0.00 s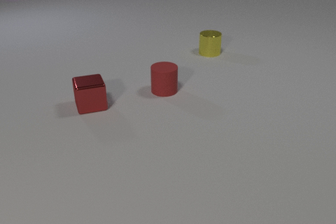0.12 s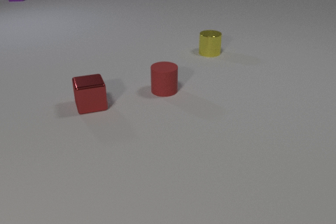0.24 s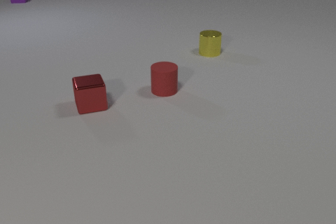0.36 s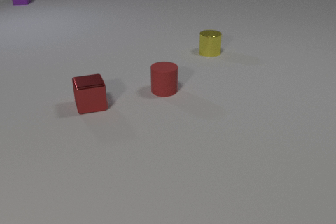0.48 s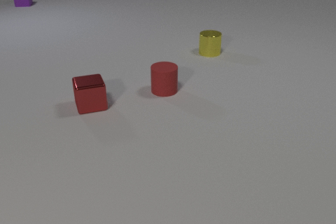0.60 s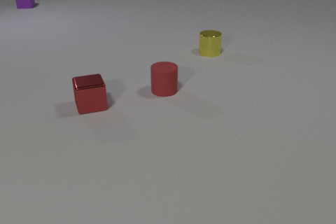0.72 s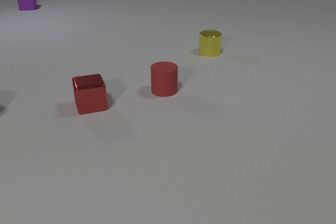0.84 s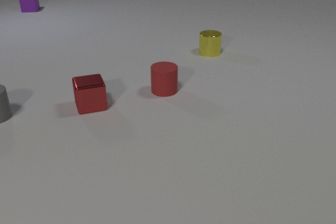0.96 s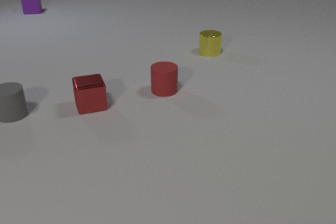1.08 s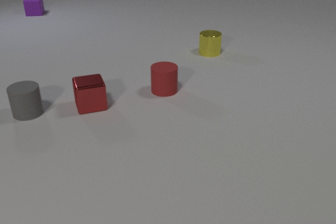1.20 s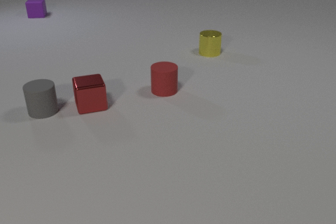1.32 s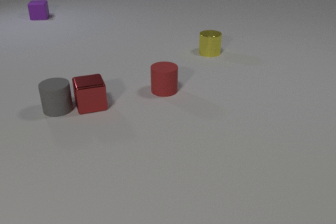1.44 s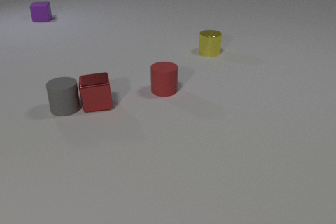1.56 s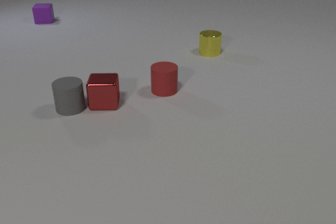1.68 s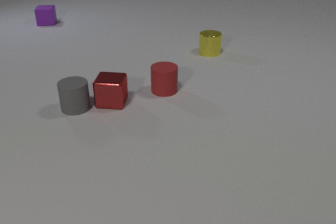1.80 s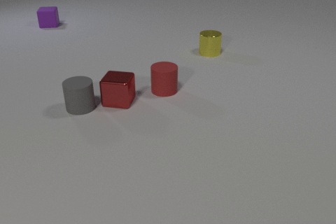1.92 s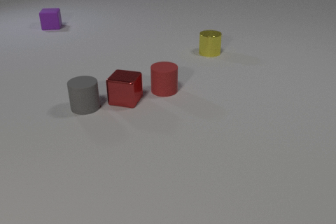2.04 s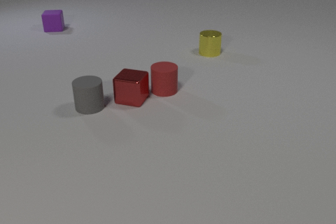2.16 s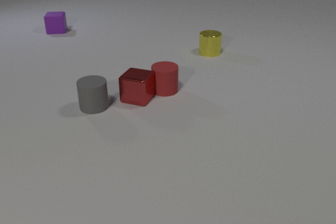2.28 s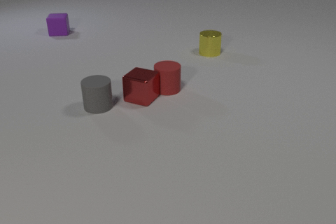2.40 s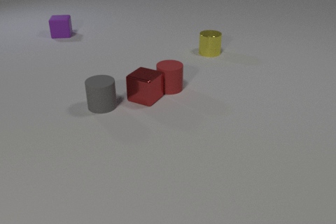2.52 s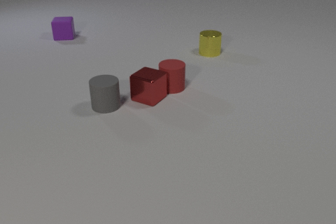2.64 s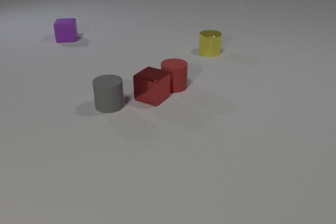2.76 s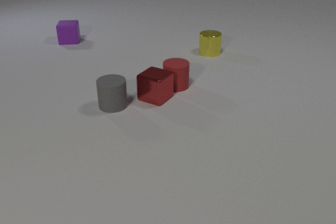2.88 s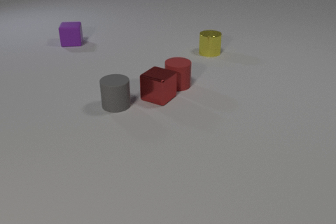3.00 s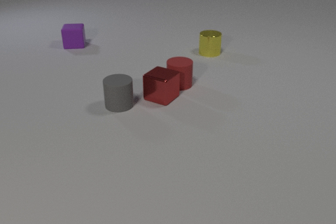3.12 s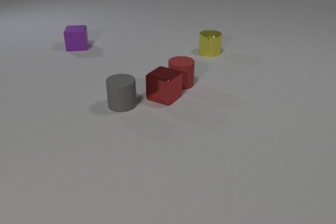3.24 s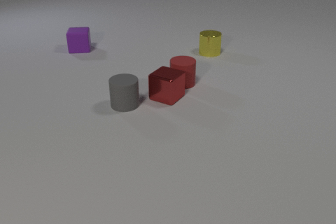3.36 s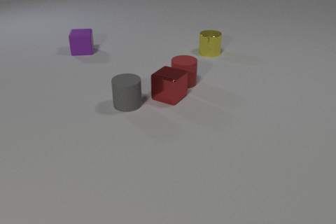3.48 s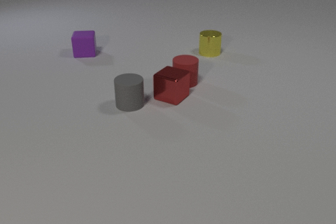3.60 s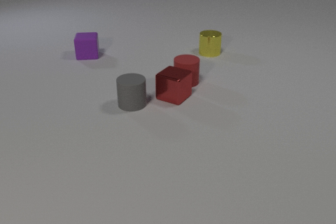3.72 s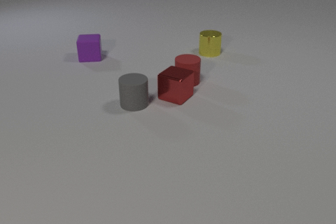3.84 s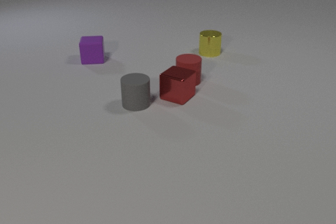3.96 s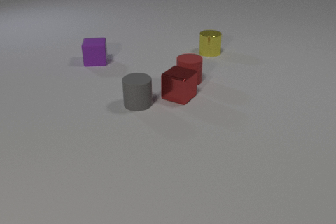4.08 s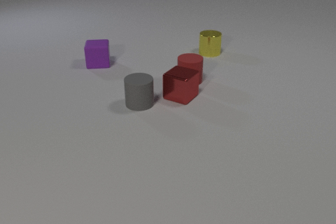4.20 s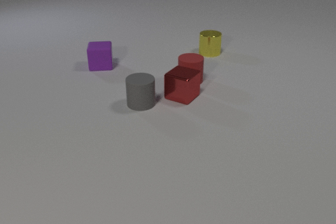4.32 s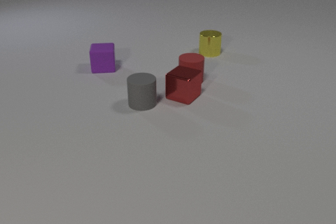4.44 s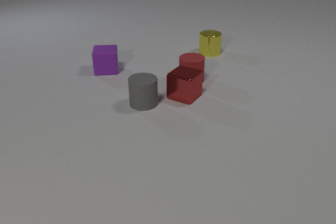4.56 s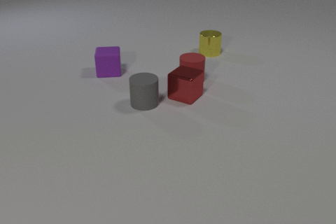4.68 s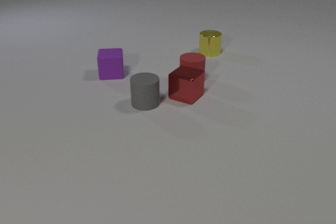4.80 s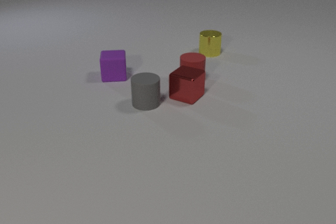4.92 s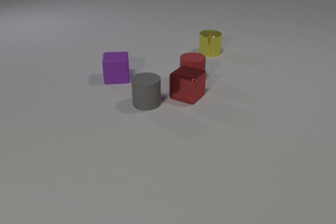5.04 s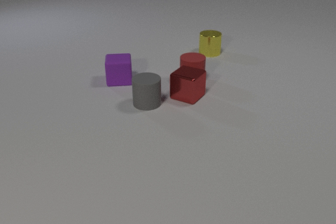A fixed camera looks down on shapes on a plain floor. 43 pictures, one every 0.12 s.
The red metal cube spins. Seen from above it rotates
clockwise.
The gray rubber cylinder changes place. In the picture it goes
to the right.
0.00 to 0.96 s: The gray rubber cylinder comes in at the left edge, slides to the right. The purple rubber cube slides toward the camera.
0.96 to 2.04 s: The gray rubber cylinder slides to the right. The red metal cube slides to the right, spins clockwise seen from above by about 30 degrees, its near face sliding to the left. The purple rubber cube slides toward the camera. The gray rubber cylinder and the red metal cube collide.
2.04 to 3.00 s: The gray rubber cylinder slides to the right. The red metal cube slides to the right. The purple rubber cube slides toward the camera. The red rubber cylinder slides to the right and away from the camera. The red metal cube and the red rubber cylinder collide.
3.00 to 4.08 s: The gray rubber cylinder slides to the right. The red metal cube slides to the right. The purple rubber cube slides toward the camera. The red rubber cylinder slides to the right and away from the camera.
4.08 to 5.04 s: The gray rubber cylinder slides to the right. The red metal cube slides to the right. The purple rubber cube slides toward the camera and to the right.
Are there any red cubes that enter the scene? no.
How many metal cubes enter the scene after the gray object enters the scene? 0.
What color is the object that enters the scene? gray.
